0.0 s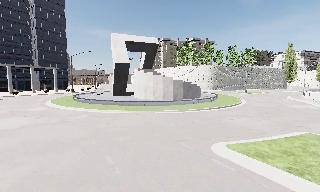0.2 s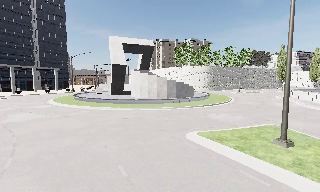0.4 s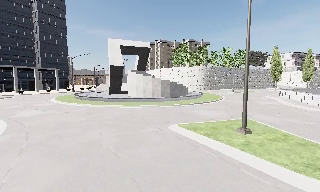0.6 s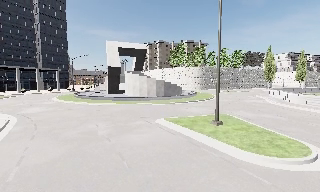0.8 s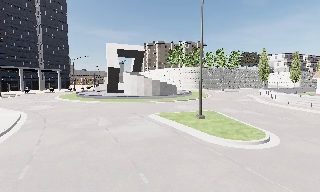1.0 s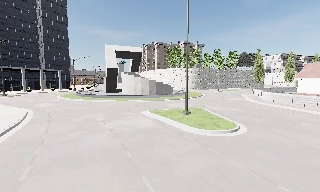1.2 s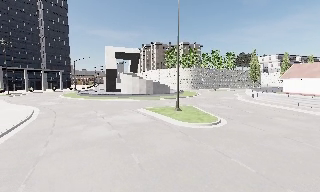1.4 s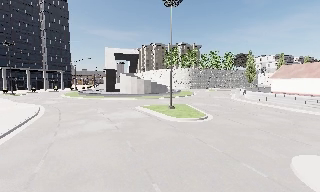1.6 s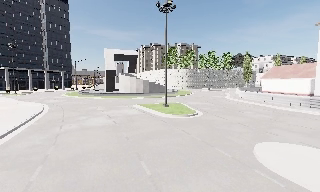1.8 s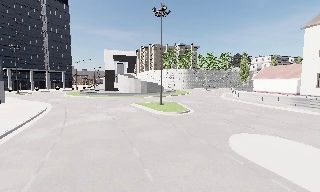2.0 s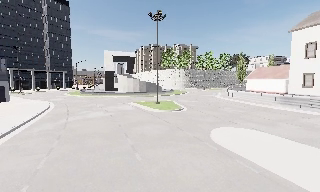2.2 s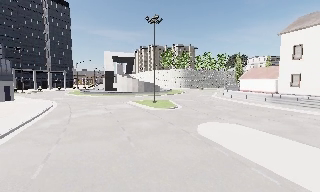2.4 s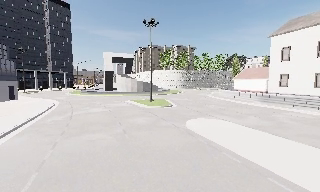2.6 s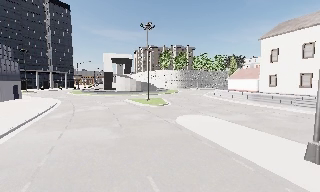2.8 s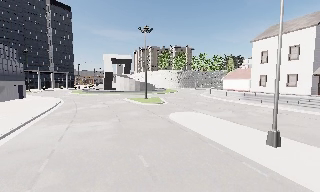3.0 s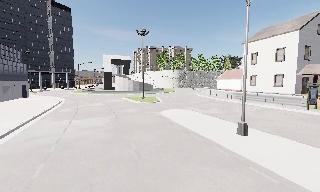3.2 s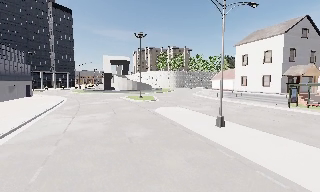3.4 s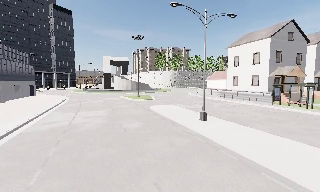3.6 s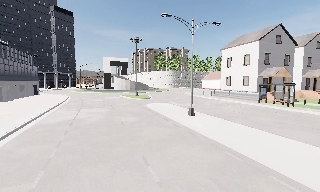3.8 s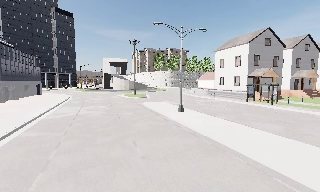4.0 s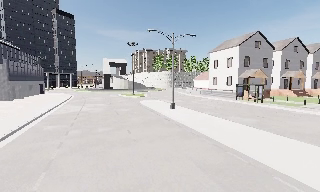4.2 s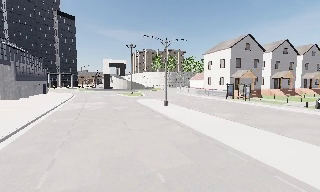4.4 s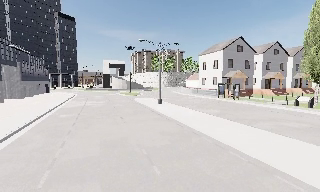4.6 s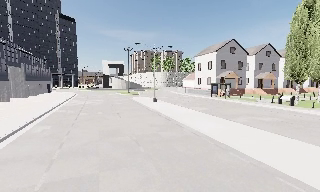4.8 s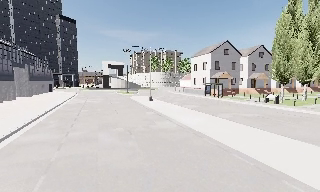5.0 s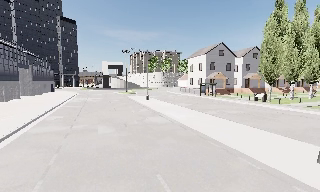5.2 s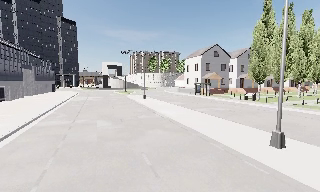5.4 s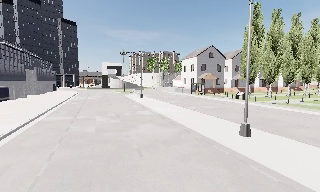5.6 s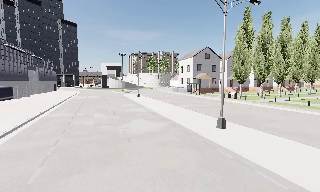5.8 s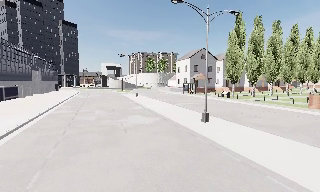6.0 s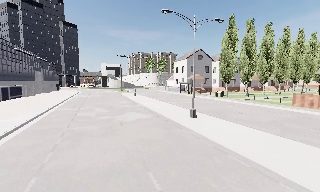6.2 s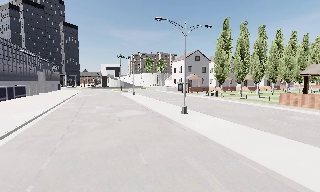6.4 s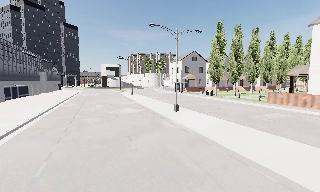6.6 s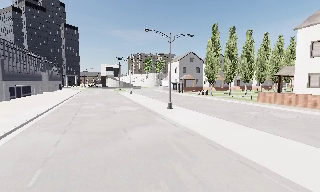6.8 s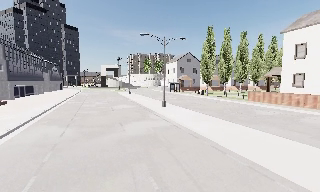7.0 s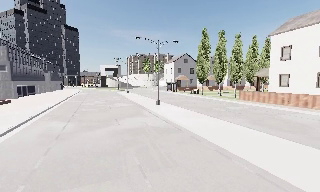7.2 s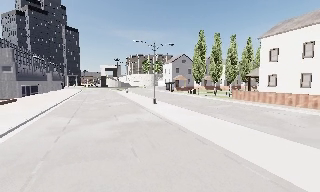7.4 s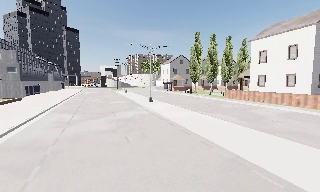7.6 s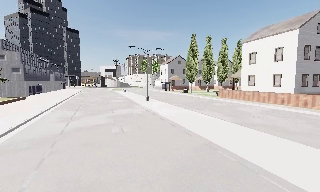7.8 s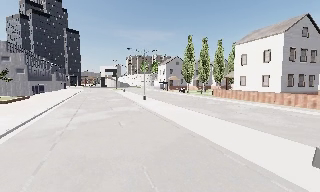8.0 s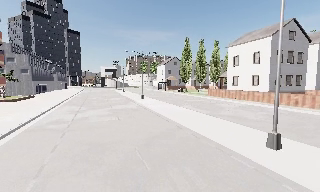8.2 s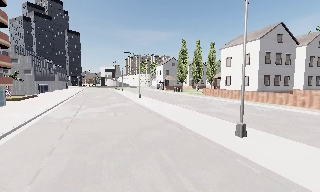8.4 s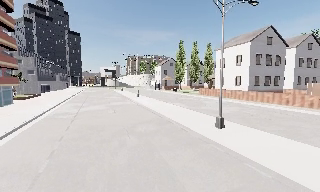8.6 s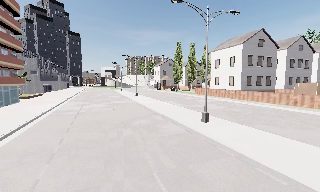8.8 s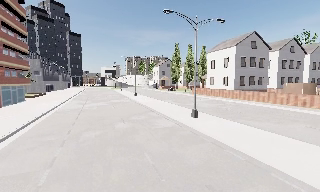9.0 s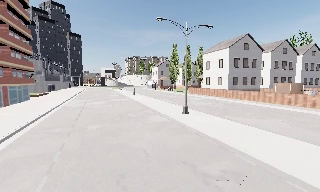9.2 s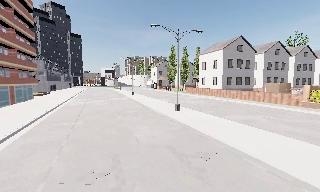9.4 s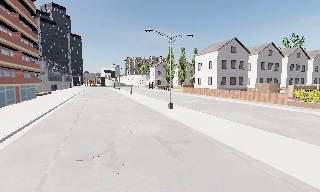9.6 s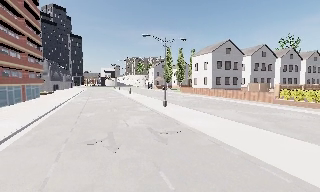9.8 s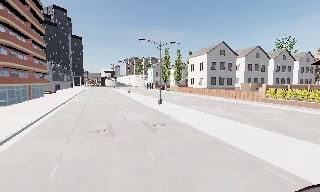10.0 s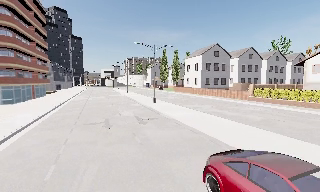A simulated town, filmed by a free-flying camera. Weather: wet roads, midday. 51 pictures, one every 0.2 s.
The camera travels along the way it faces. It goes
backward.
0.0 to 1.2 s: The camera travels backward and to its right, about 12 m, so what stands in front gets smaller.
1.2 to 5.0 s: The camera travels backward, about 30 m, so what stands in front gets smaller.
5.0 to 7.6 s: The camera travels backward and to its right, about 20 m, so what stands in front gets smaller.
7.6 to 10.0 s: The camera travels backward, about 20 m, so what stands in front gets smaller.
The film runs forward here.
